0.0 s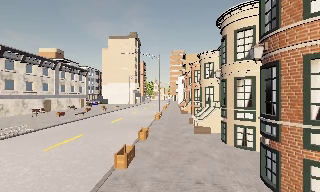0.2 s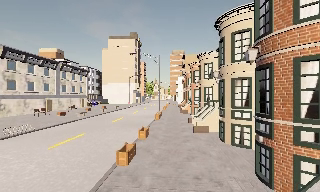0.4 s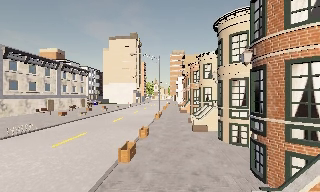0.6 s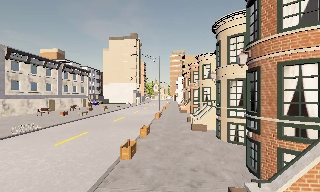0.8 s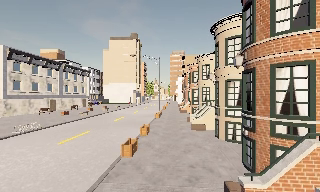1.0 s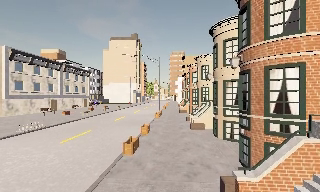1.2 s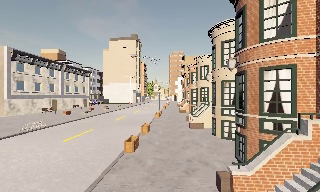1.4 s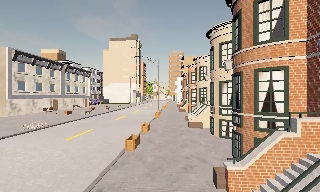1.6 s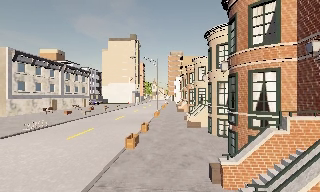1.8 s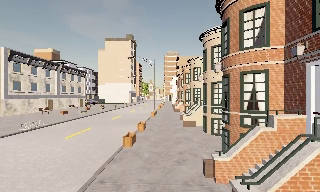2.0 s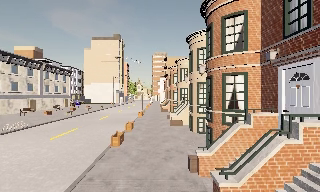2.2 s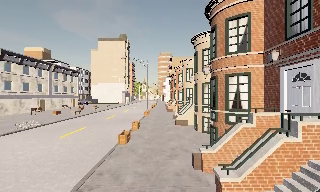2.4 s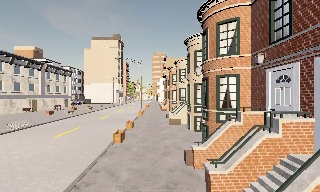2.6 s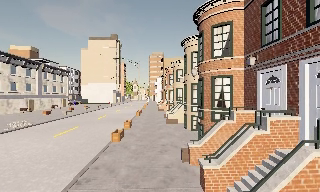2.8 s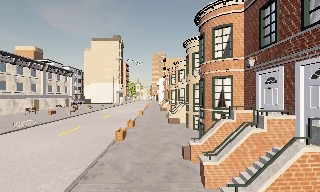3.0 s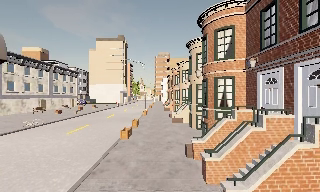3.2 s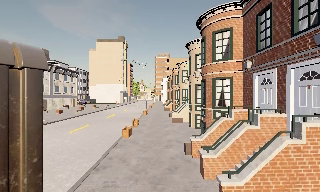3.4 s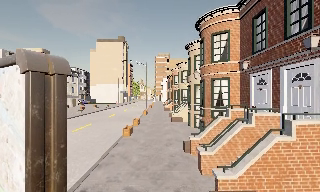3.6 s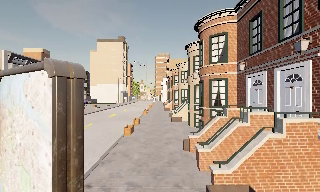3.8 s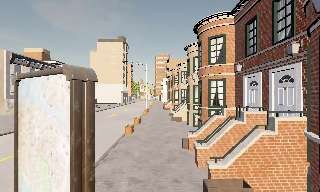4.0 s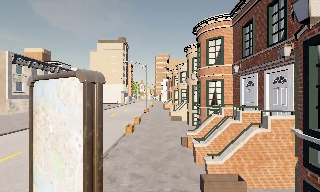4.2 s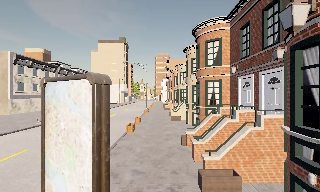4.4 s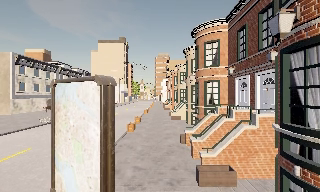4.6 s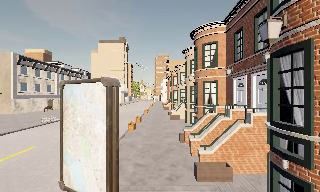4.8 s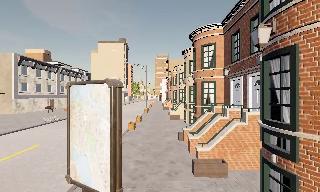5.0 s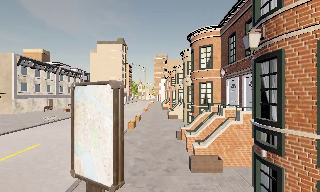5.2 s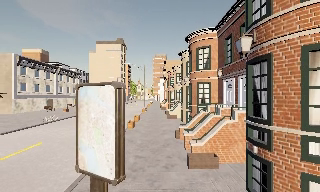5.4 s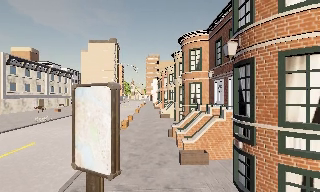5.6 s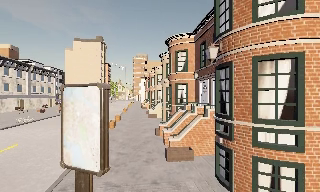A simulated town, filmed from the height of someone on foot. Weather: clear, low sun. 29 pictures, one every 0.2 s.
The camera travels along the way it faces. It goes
backward.
0.0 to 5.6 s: The camera swings to its right by about 15 degrees, and the scene slides to the left. It travels backward, about 7 m, so what stands in front gets smaller.
The film runs backward here.
